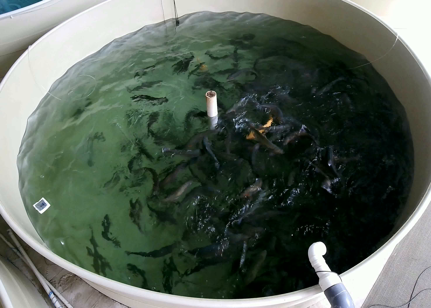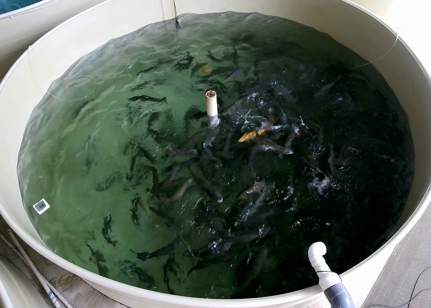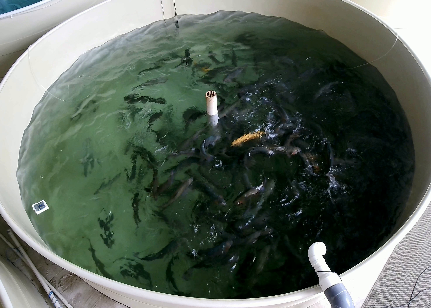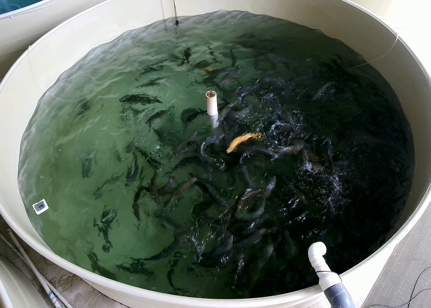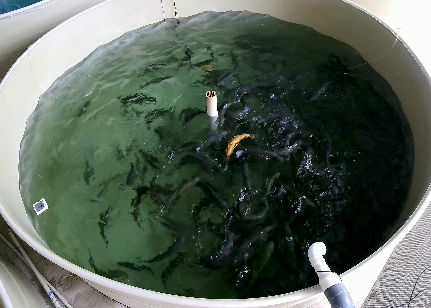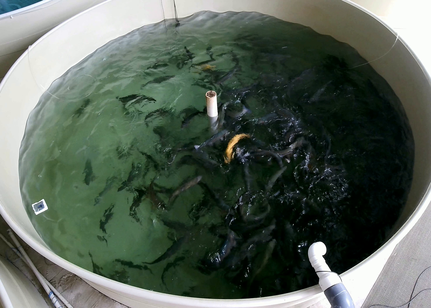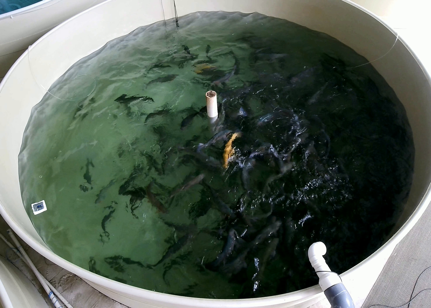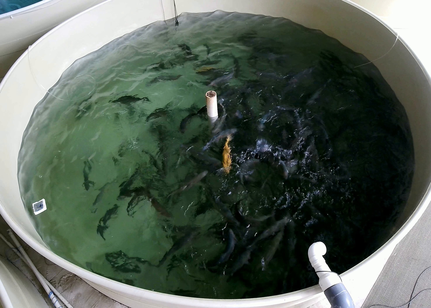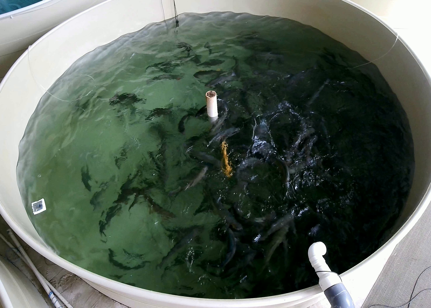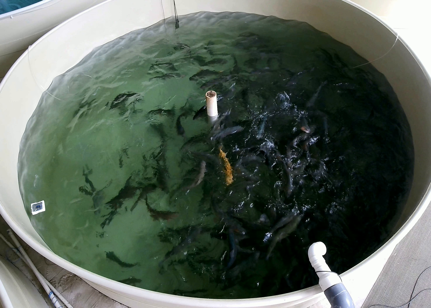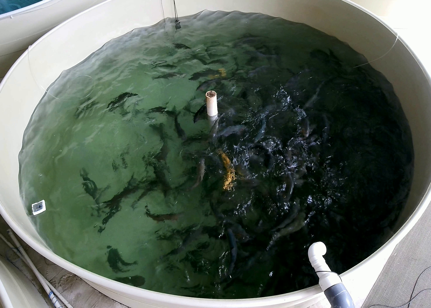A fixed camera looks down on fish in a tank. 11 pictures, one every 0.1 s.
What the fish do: Weak feeding.
